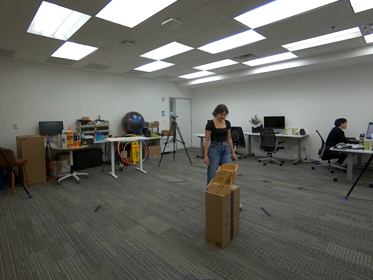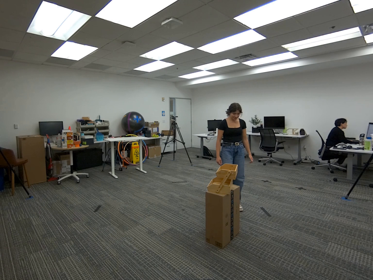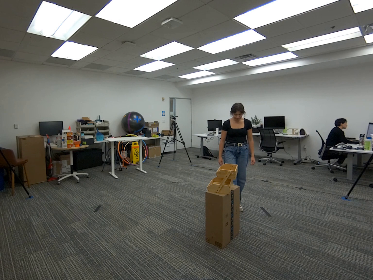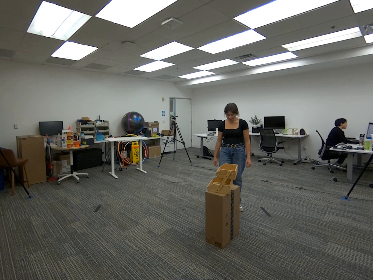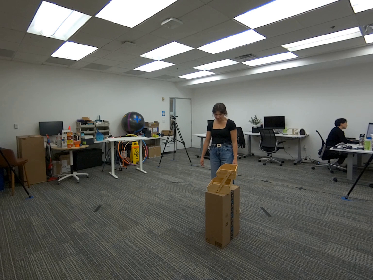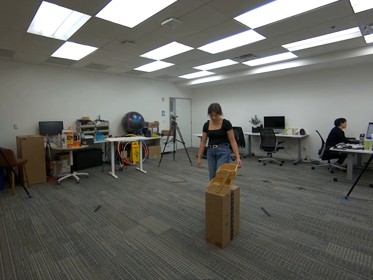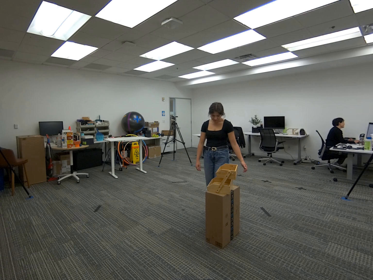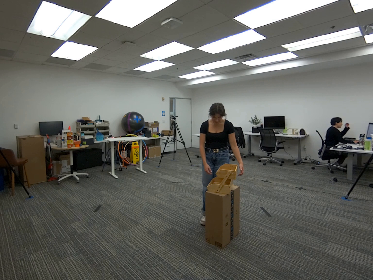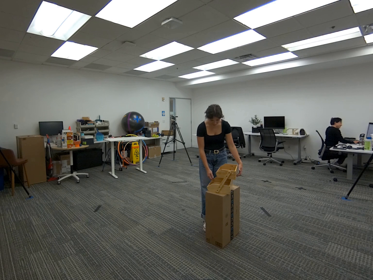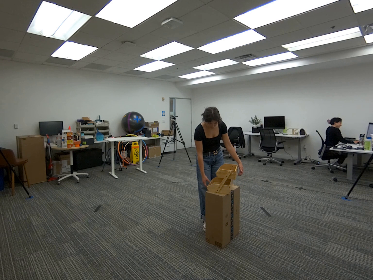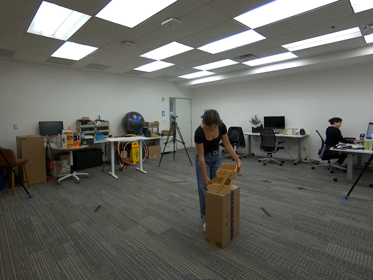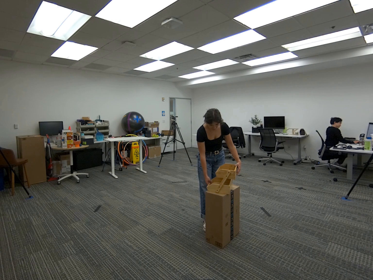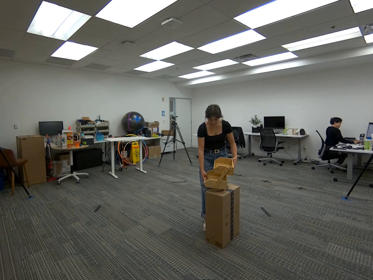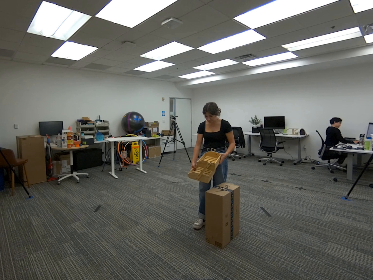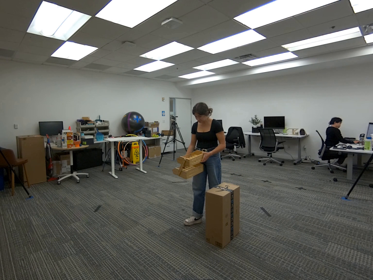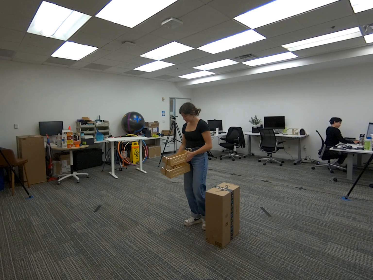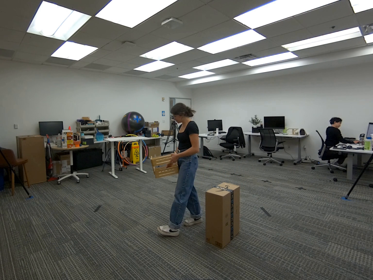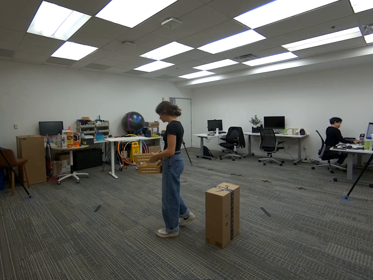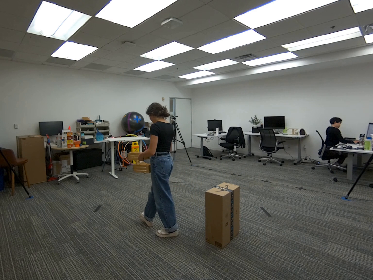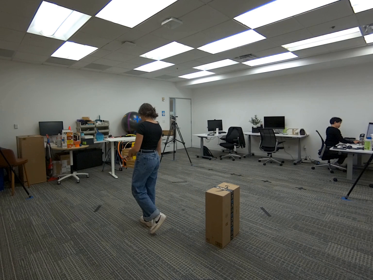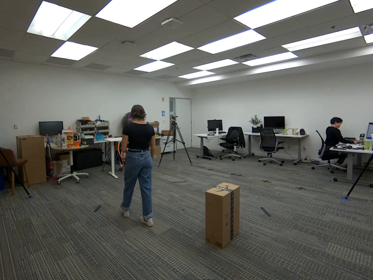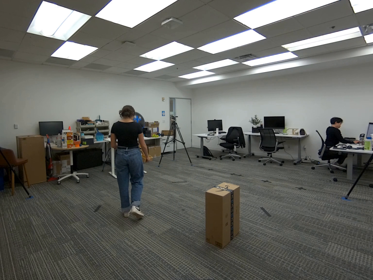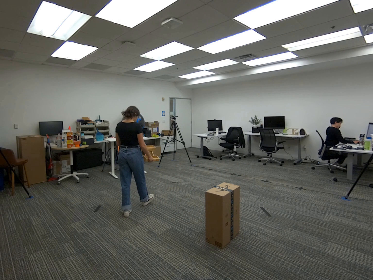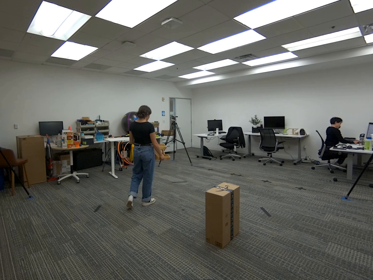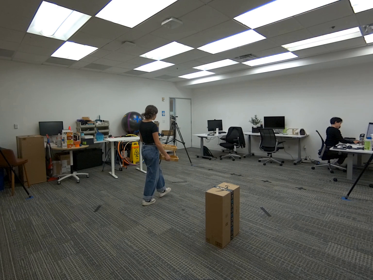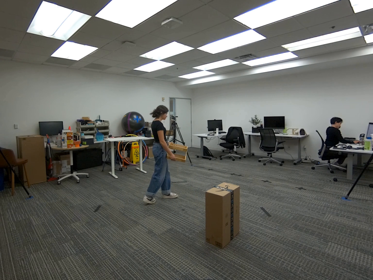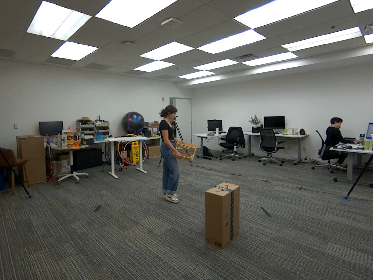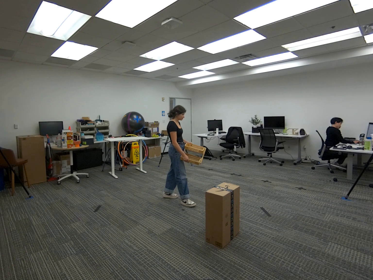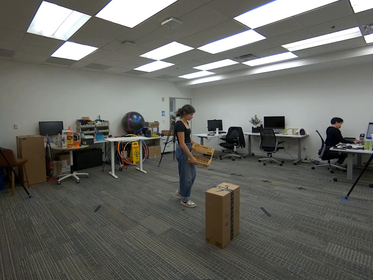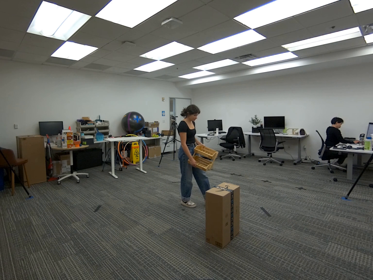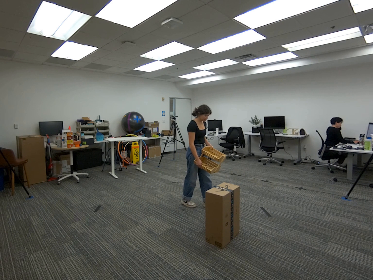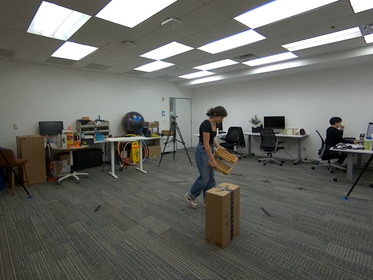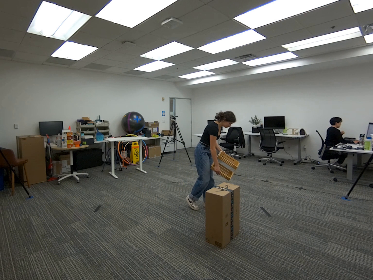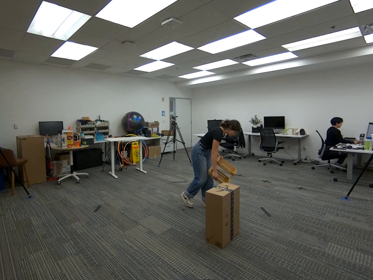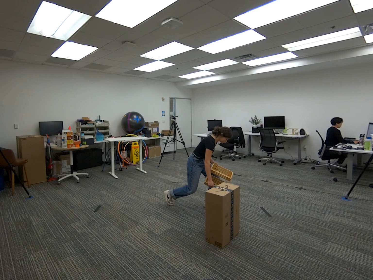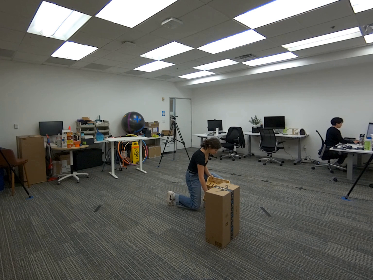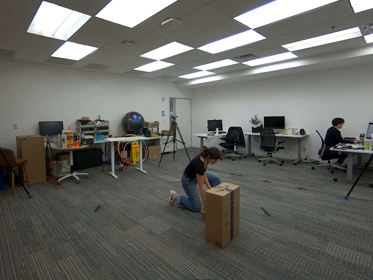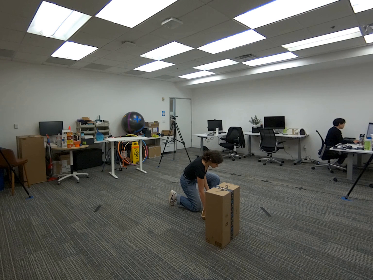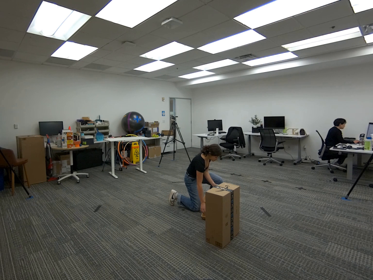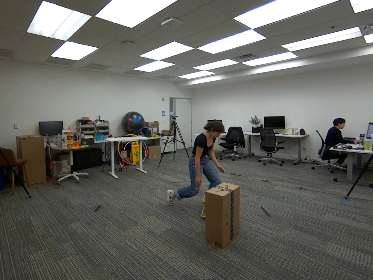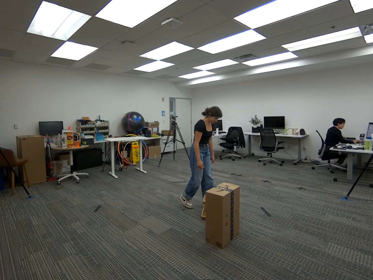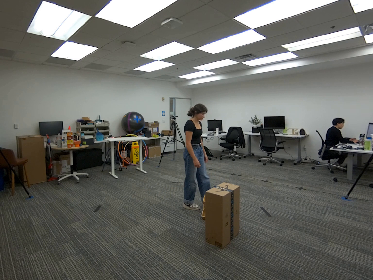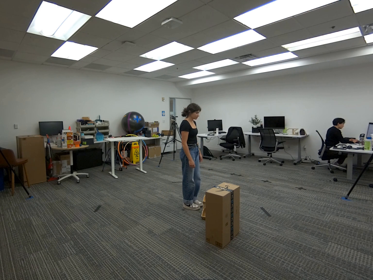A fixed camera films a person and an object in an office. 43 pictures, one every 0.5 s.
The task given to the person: Walk over to the wooden crate on the big brown box and pick up the wooden crate and place on the ground.
